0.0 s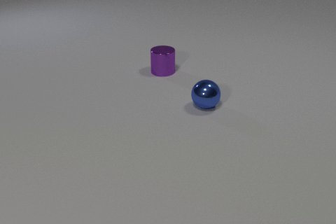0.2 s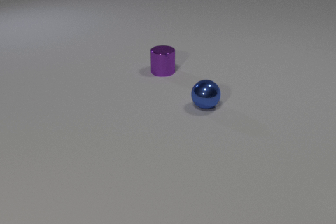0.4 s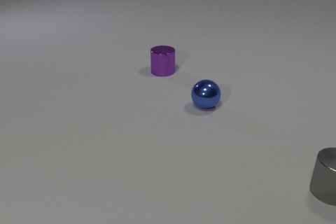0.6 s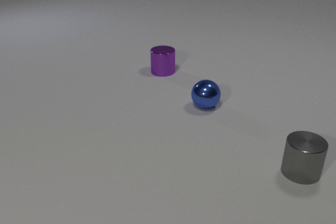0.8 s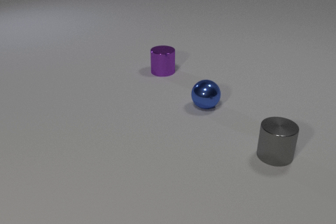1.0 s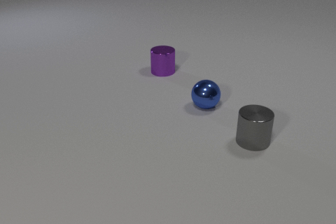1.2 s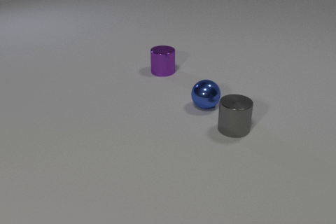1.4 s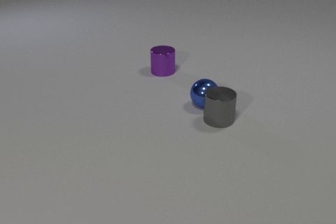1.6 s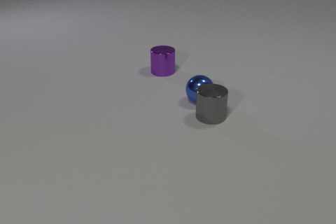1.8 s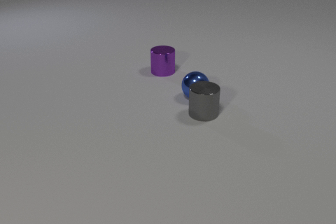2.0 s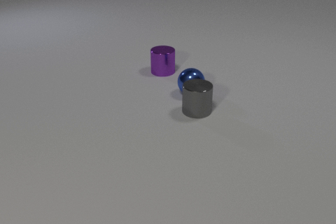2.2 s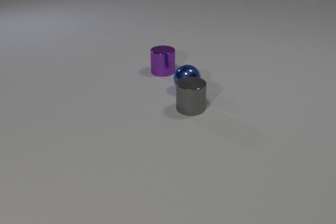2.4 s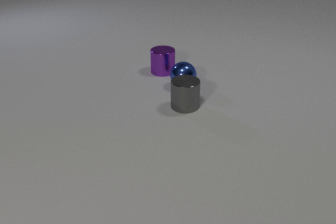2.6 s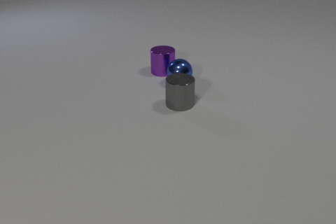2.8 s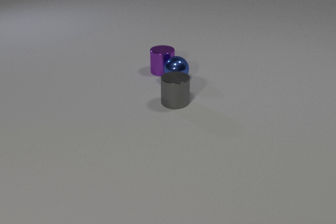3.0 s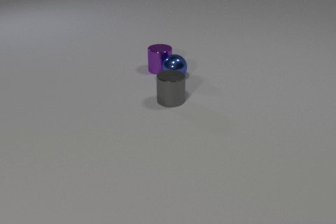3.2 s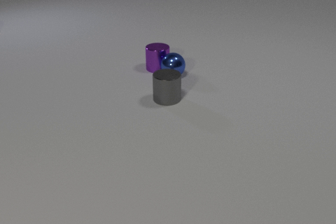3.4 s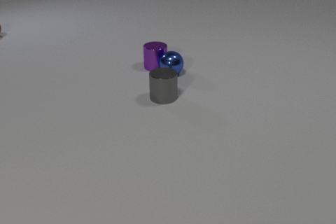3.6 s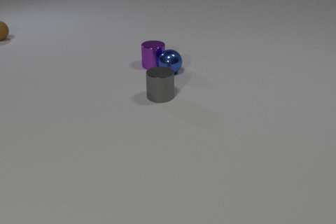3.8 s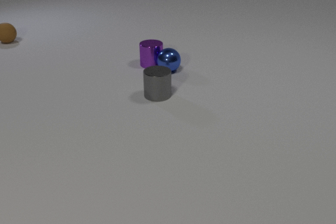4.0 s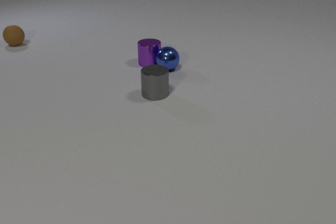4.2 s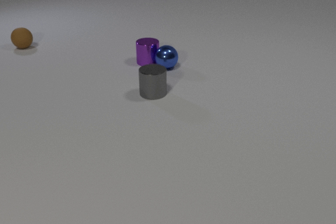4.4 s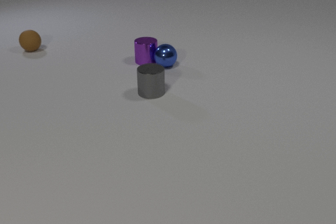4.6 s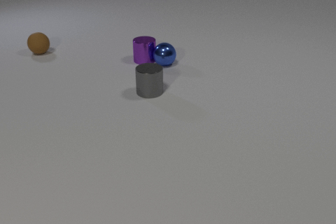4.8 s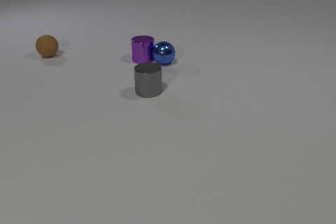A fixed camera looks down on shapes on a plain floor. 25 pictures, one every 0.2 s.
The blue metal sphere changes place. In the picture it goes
away from the camera.
0.0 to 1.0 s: The gray metal cylinder comes in at the right edge, slides to the left and away from the camera.
1.0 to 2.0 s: The gray metal cylinder slides to the left and away from the camera. The blue metal sphere rolls away from the camera and to the left. The gray metal cylinder and the blue metal sphere collide.
2.0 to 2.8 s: The gray metal cylinder slides to the left and away from the camera. The blue metal sphere rolls away from the camera and to the left. The blue metal sphere and the purple metal cylinder collide.
2.8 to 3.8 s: The gray metal cylinder slides to the left and away from the camera. The blue metal sphere rolls away from the camera. The brown rubber sphere comes in at the left edge, rolls toward the camera and to the right. The purple metal cylinder slides away from the camera and to the left.
3.8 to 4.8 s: The gray metal cylinder slides to the left and away from the camera. The blue metal sphere rolls away from the camera. The brown rubber sphere rolls toward the camera and to the right. The purple metal cylinder slides away from the camera and to the left.
What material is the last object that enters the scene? rubber.
Are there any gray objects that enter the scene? yes.
How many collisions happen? 2.
